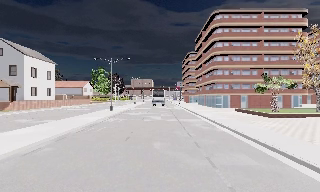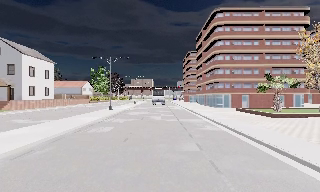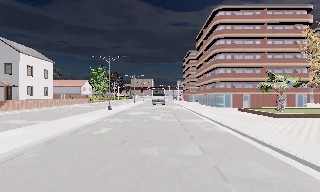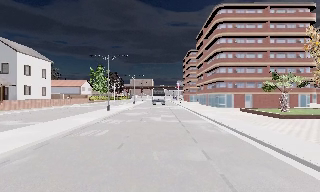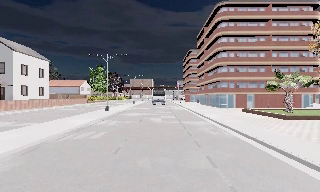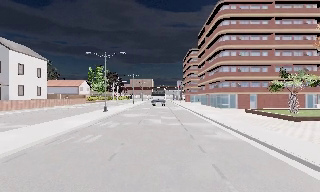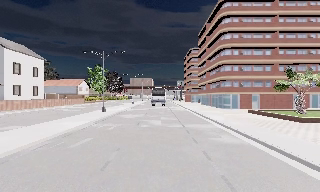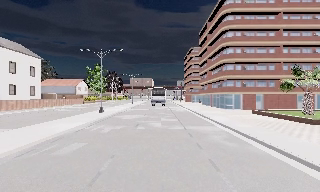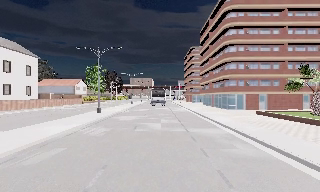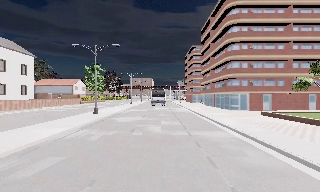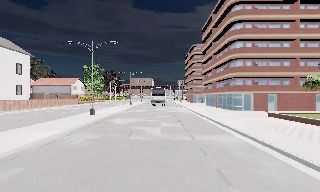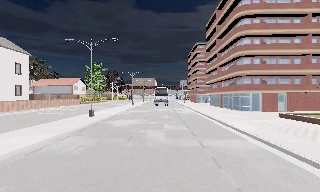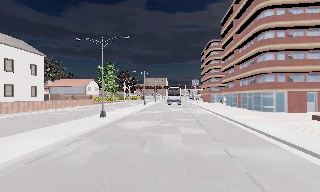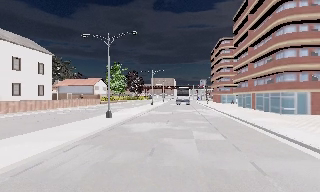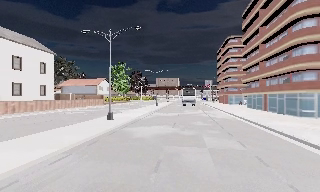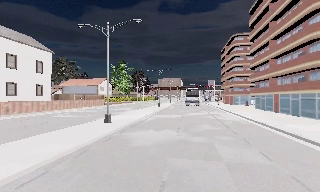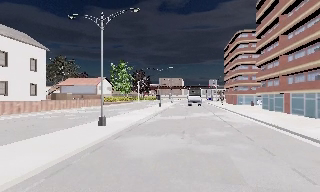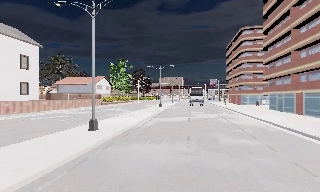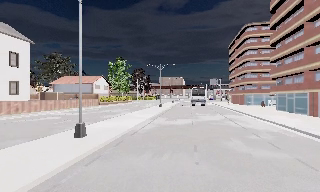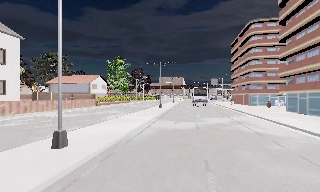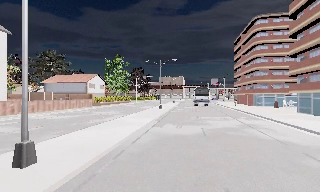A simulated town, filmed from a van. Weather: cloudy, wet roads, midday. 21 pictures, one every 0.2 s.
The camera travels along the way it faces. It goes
forward.
0.0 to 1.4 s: The camera travels forward, about 4.5 m, so what stands in front looms larger. It gains speed.
1.4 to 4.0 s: The camera swings to its left by about 10 degrees, and the scene slides to the right. It travels forward, about 17 m, so what stands in front looms larger. It gains speed.
The film runs forward here.
